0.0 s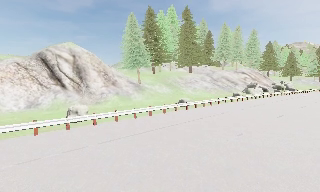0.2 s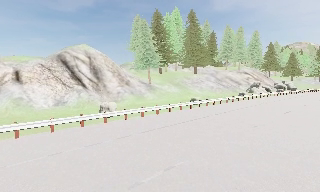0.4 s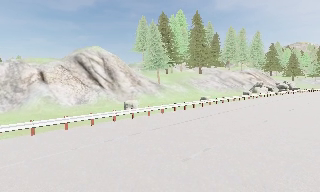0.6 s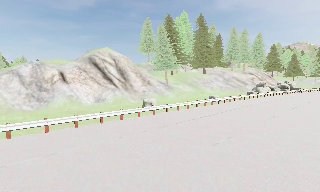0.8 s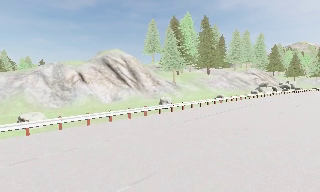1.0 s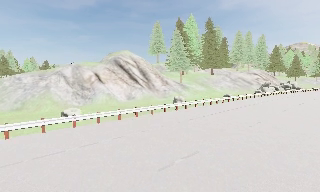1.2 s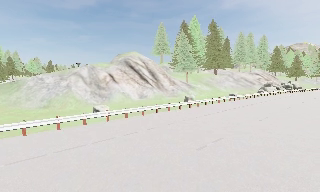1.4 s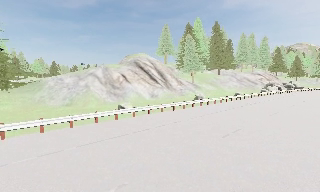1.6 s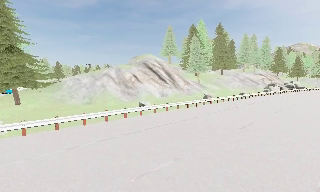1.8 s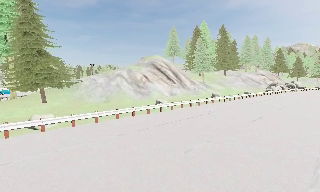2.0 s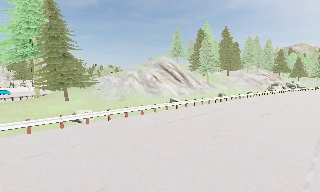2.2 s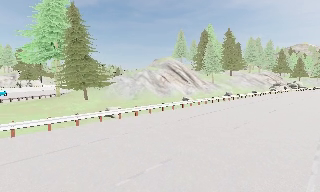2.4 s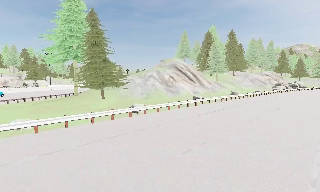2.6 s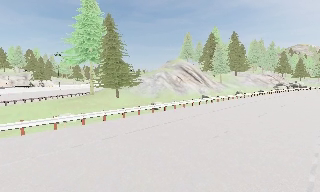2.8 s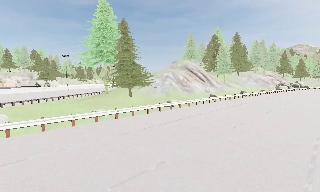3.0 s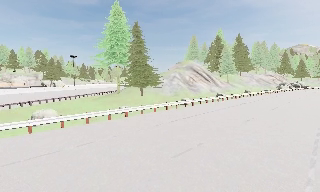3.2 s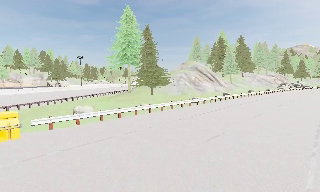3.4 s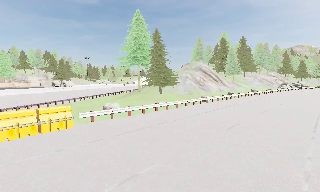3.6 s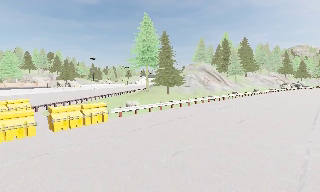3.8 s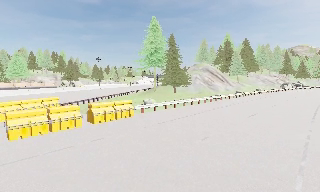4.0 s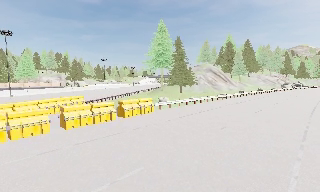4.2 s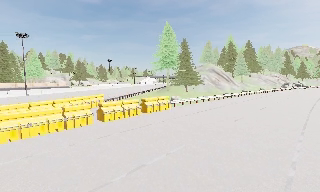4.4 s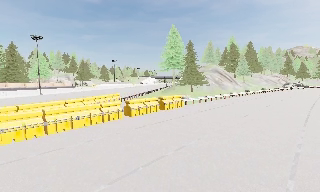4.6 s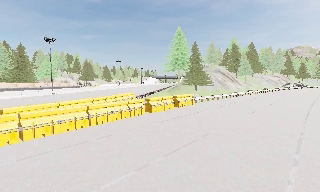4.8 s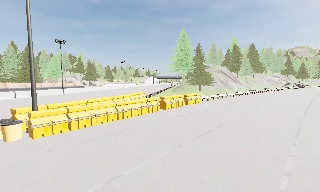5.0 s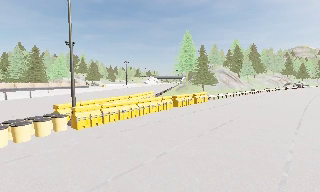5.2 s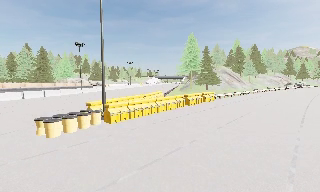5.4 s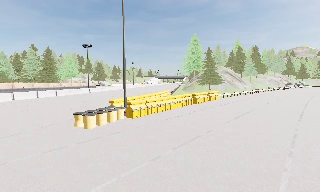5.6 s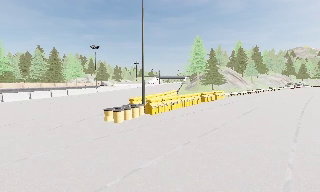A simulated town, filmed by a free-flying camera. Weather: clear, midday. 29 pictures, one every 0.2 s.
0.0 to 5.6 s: The camera travels to its left and backward, about 60 m, so close, fixed things drift to the right.
The film runs backward here.
